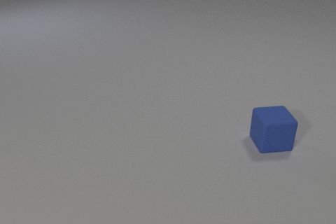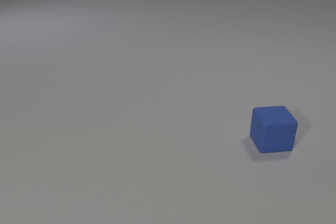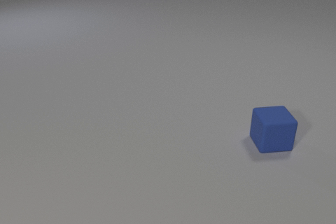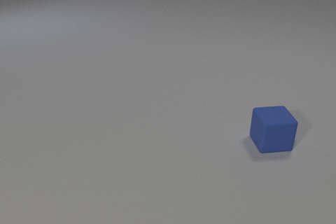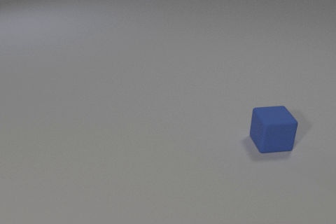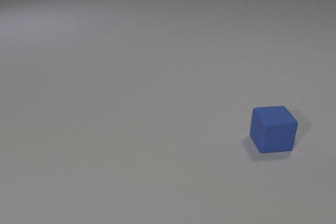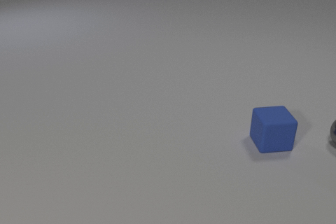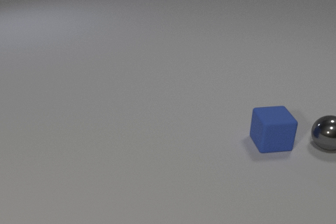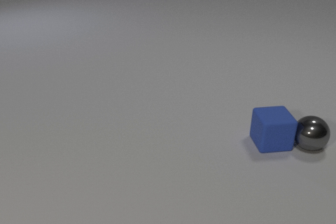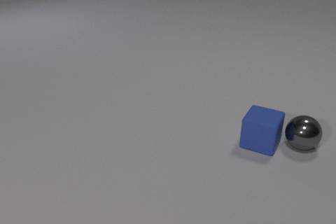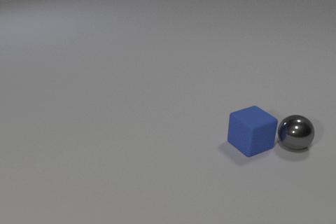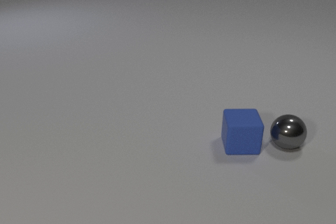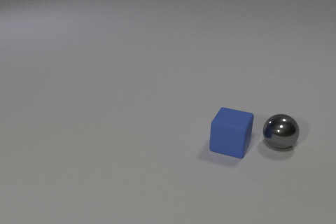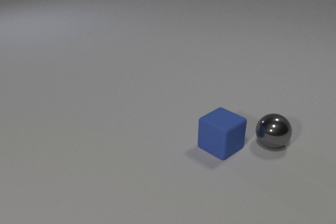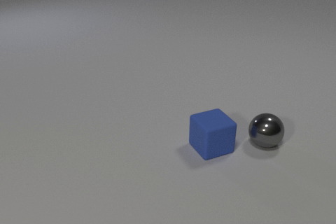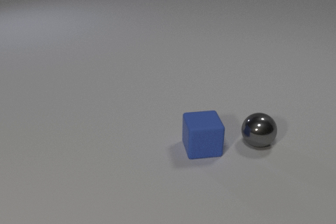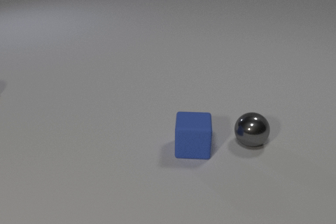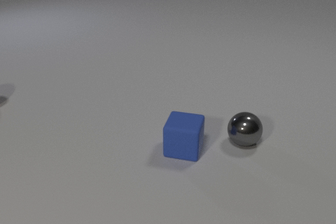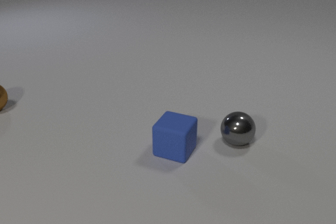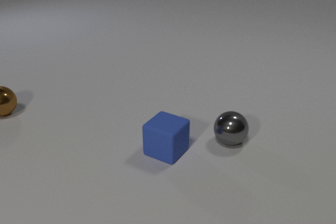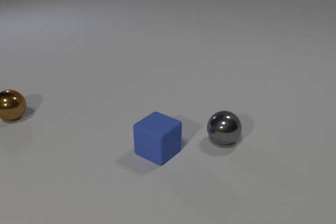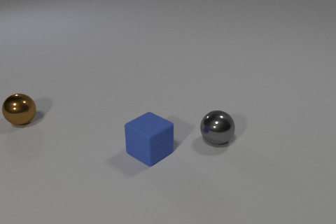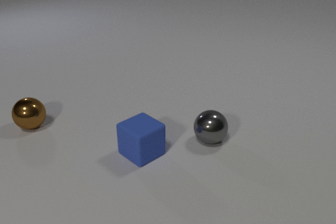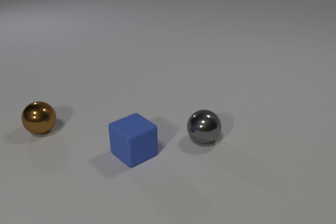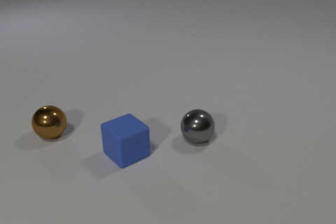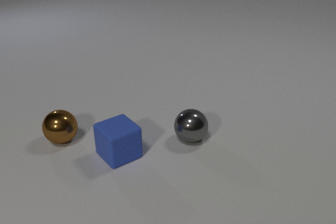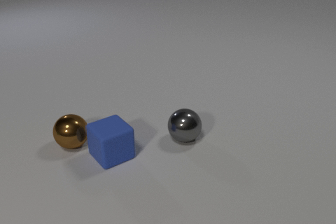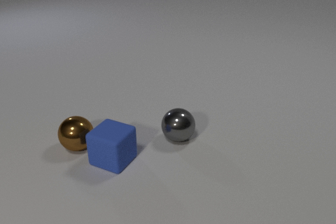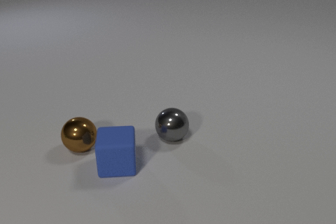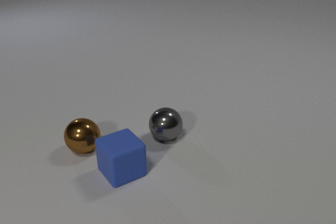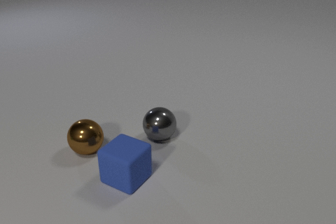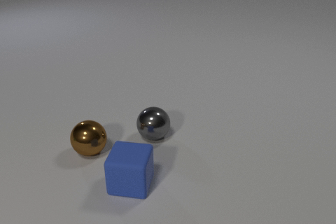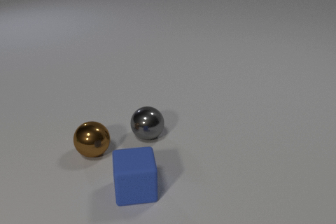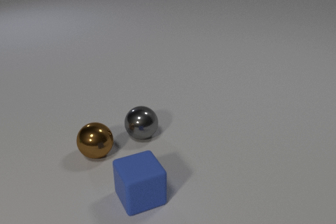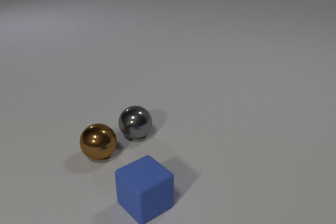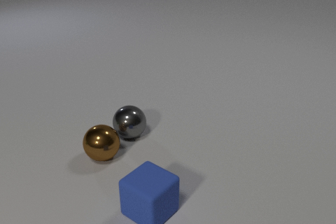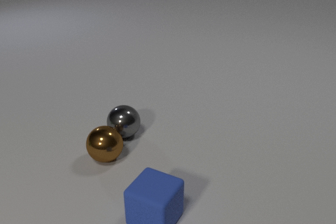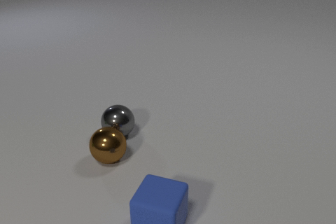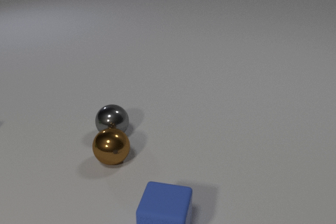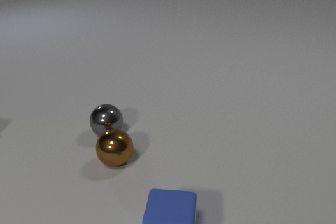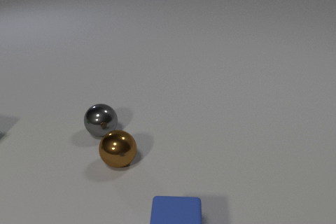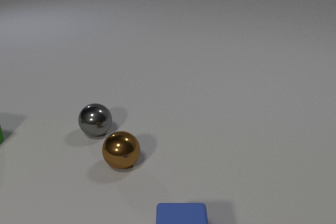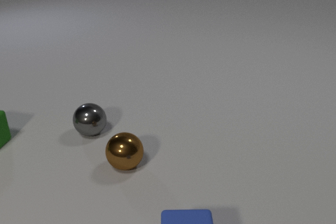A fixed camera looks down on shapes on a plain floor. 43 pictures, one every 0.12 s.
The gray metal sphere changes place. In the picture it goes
to the left.
The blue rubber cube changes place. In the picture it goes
toward the camera.
0.00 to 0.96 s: The gray metal sphere comes in at the right edge, rolls to the left and toward the camera. The gray metal sphere and the blue rubber cube collide.
0.96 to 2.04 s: The gray metal sphere rolls to the left. The blue rubber cube slides to the left, spins so that its near face slides to the left, clockwise seen from above.
2.04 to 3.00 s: The gray metal sphere rolls to the left. The blue rubber cube slides to the left, spins so that its near face slides to the left, clockwise seen from above. The brown metal sphere comes in at the left edge, rolls toward the camera and to the right.
3.00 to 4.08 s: The gray metal sphere rolls to the left. The blue rubber cube slides toward the camera, spins counterclockwise seen from above by about 180 degrees, its near face sliding to the right. The brown metal sphere rolls to the right and toward the camera. The blue rubber cube and the brown metal sphere collide.
4.08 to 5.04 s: The gray metal sphere rolls to the left. The blue rubber cube slides toward the camera and to the right, spins counterclockwise seen from above by about 45 degrees, its near face sliding to the right. The green rubber cube comes in at the left edge, slides to the right. The brown metal sphere rolls to the right and toward the camera.
What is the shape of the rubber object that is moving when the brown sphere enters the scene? cube.
How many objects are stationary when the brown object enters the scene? 0.
How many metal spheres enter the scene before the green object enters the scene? 2.
